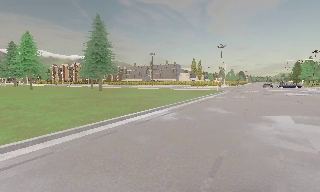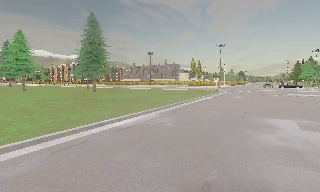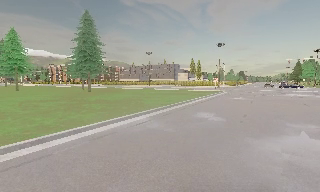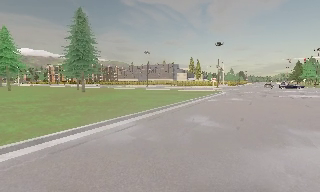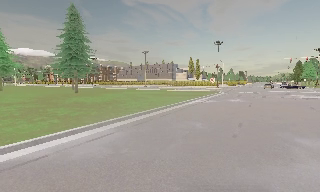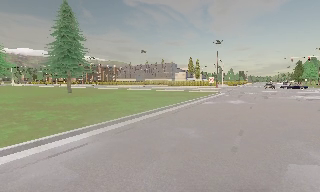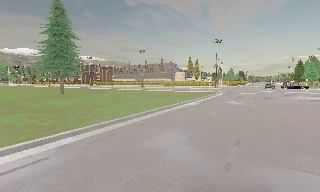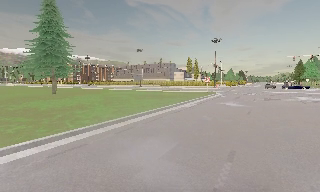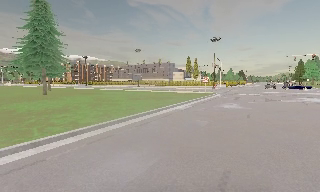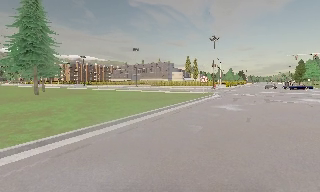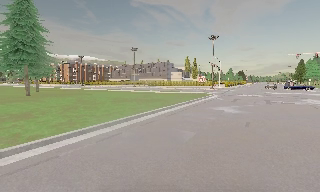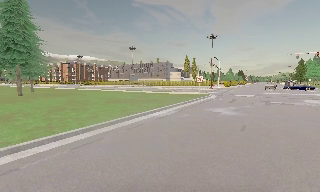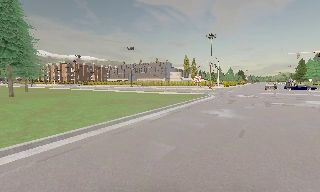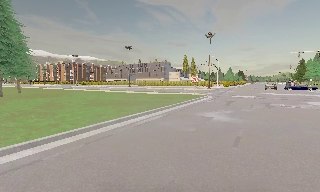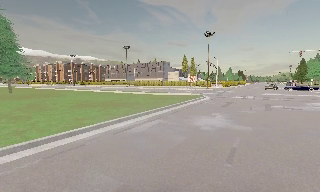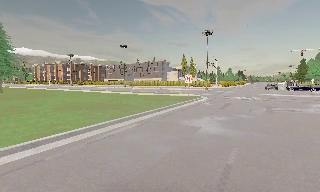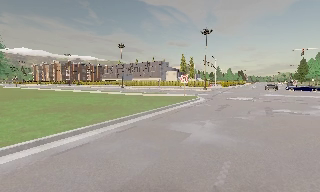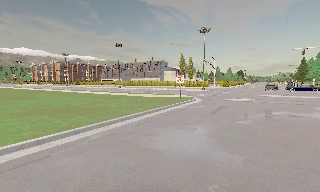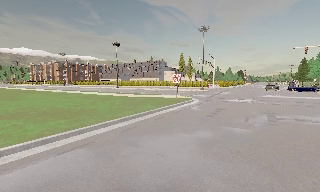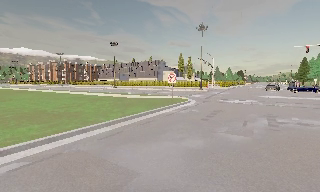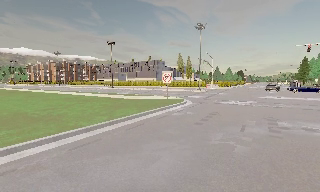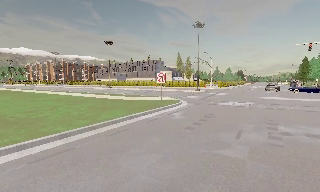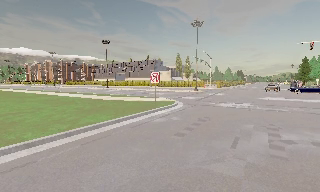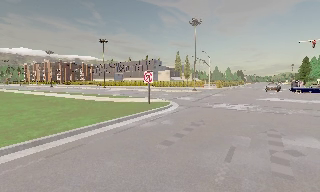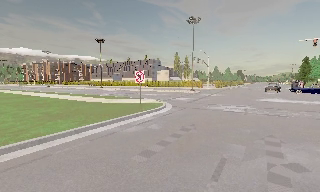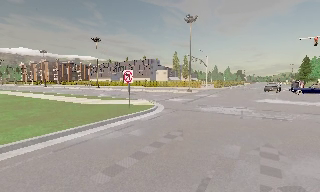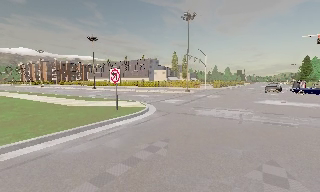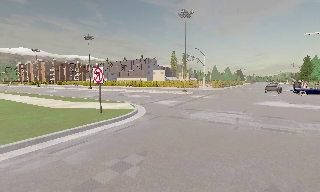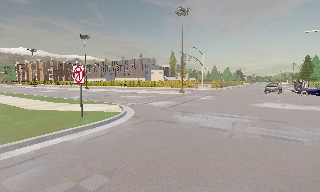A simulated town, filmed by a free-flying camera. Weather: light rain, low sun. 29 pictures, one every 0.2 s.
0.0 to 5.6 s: The camera travels forward and to its right, about 25 m, so what stands in front looms larger.
The film runs forward here.
